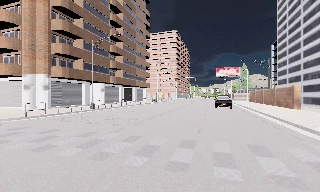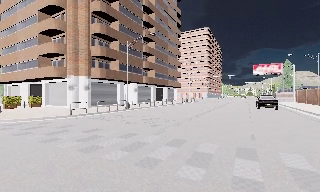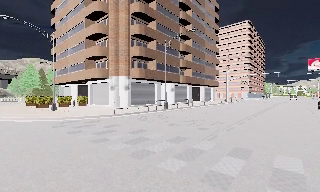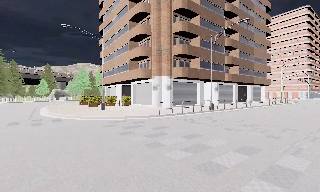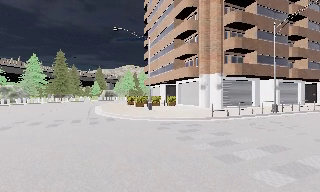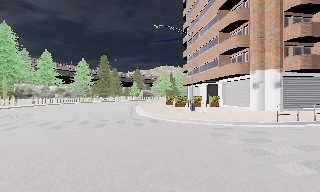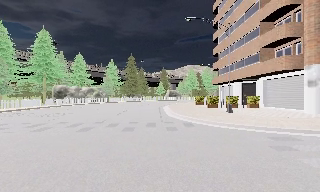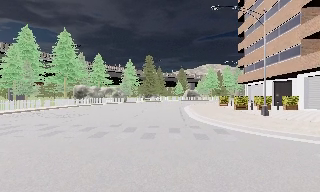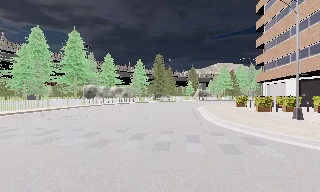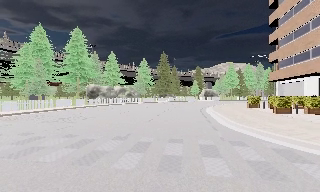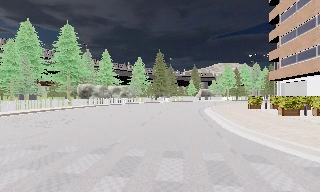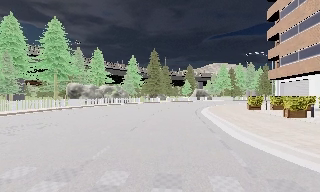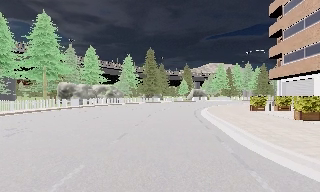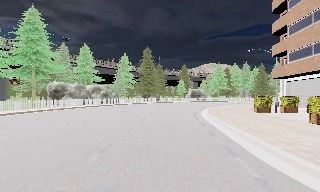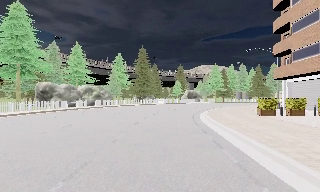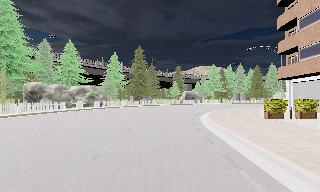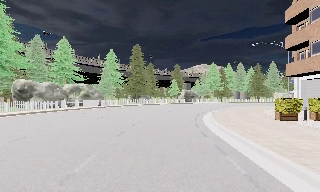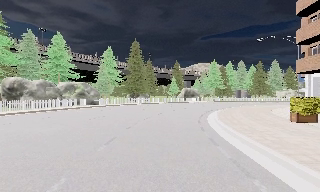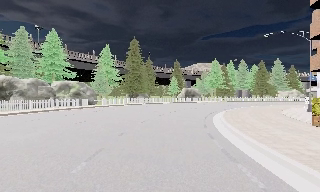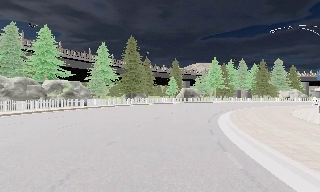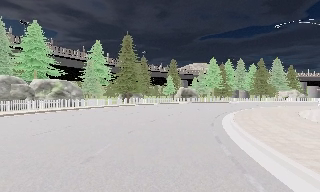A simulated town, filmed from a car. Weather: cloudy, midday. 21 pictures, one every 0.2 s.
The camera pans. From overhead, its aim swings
counterclockwise.
The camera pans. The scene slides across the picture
to the right.
0.0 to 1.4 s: The camera pans to its left, which is counterclockwise from overhead, by about 75 degrees. It travels forward and to its left, about 8 m.
1.4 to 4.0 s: The camera travels forward, about 17 m, so what stands in front looms larger.
The film runs forward here.
